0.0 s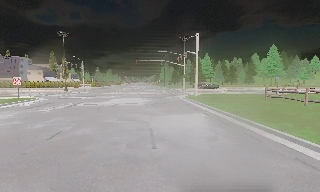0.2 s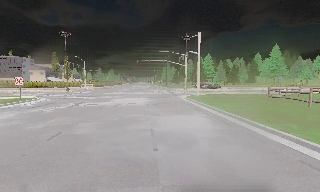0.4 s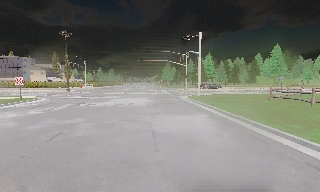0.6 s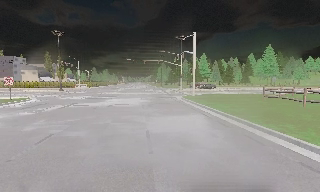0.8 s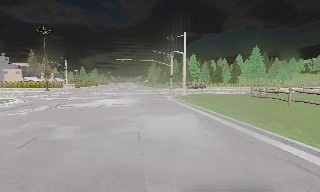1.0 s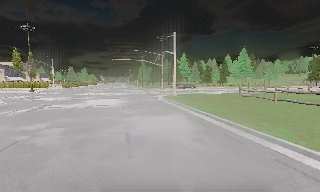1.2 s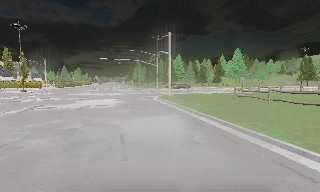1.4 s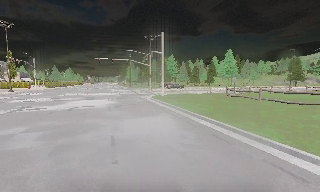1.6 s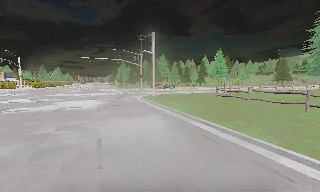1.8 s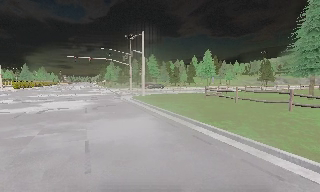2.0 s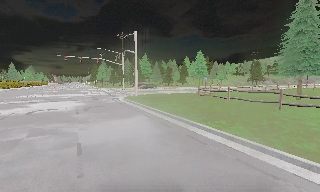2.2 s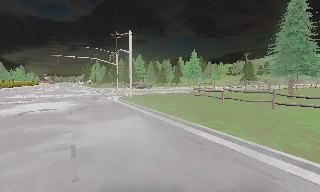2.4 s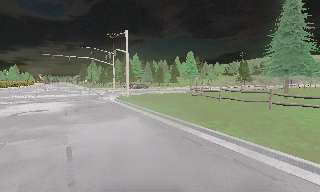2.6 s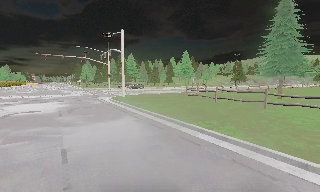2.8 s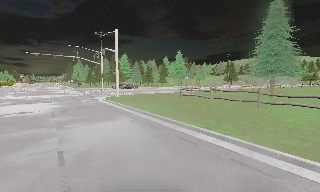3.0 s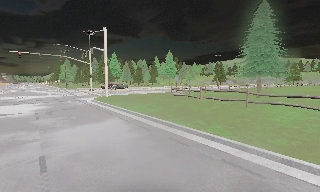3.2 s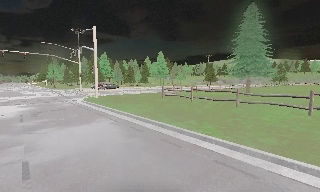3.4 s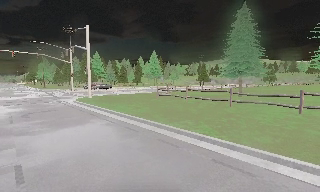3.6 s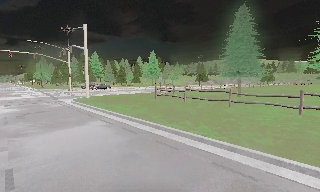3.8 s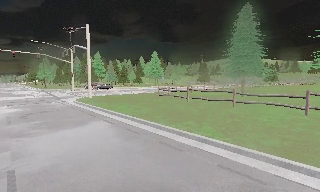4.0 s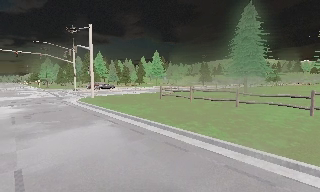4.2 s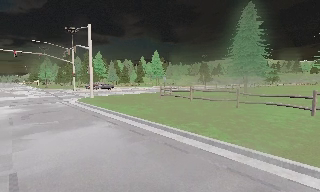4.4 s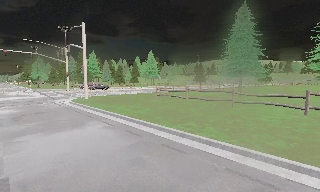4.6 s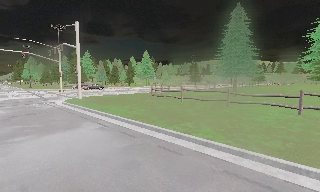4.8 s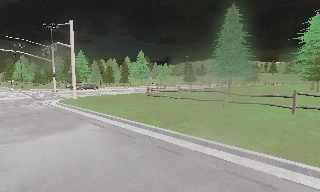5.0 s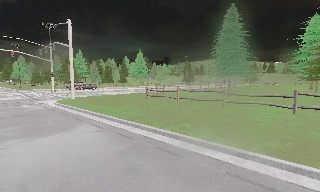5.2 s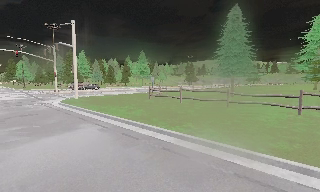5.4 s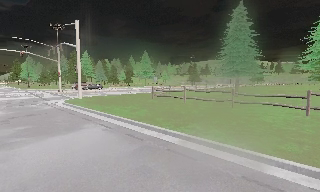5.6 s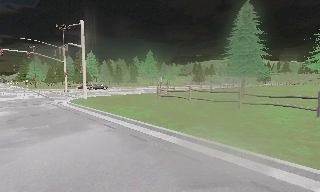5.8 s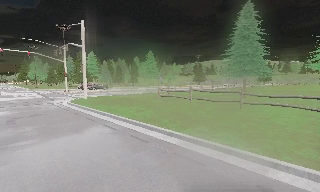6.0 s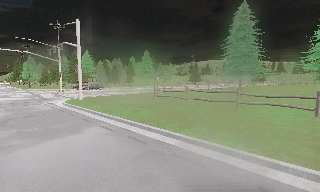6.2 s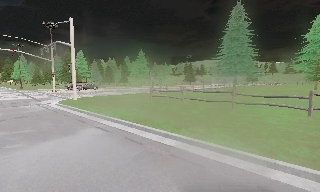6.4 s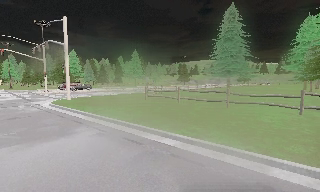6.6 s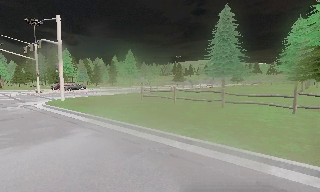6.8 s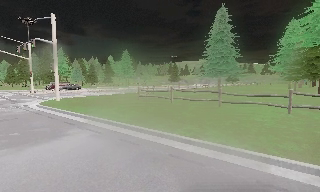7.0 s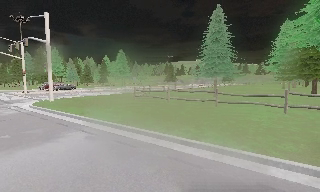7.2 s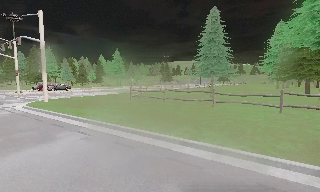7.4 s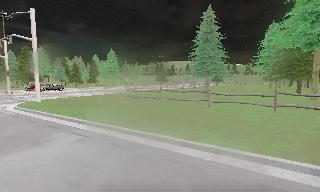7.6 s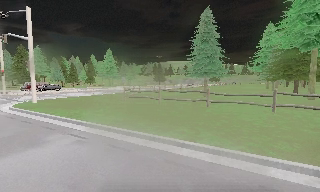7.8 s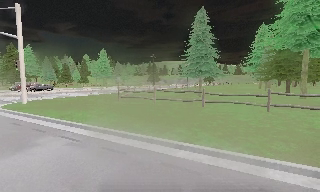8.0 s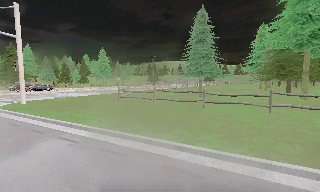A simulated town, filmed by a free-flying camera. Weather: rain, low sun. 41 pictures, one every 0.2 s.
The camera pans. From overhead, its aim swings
clockwise.
The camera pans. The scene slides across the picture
to the left.
0.0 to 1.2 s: The camera travels forward, about 0.5 m, so what stands in front looms larger.
1.2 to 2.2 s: The scene slides to the left, as the camera pans about 15 degrees to its right. It travels forward, about 0.5 m, so what stands in front looms larger.
2.2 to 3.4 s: The camera pans to its right, which is clockwise from overhead, by about 15 degrees.
3.4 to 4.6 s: The camera travels forward, about 0.5 m, so what stands in front looms larger.
4.6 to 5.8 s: The camera shifts only a little, or ends up much as it began.
5.8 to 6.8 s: The camera travels to its left, about 0.5 m.
6.8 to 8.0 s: The camera travels forward, about 0.5 m, so what stands in front looms larger.
The film runs forward here.
